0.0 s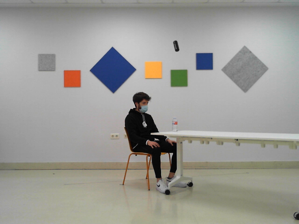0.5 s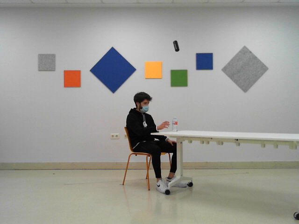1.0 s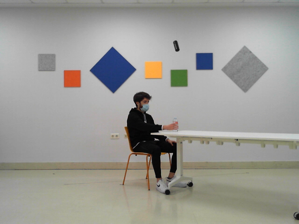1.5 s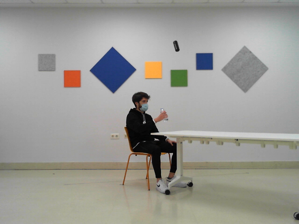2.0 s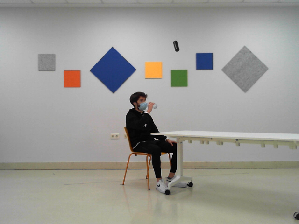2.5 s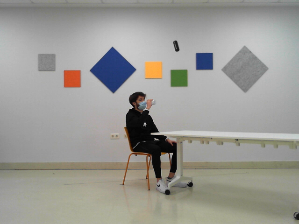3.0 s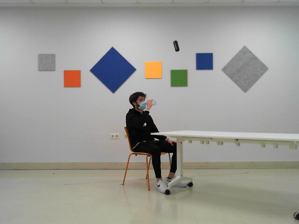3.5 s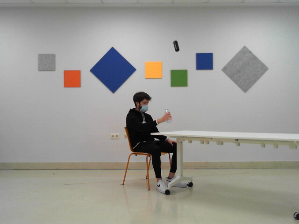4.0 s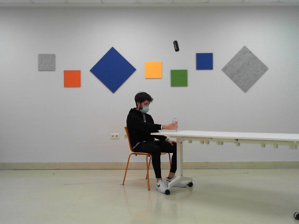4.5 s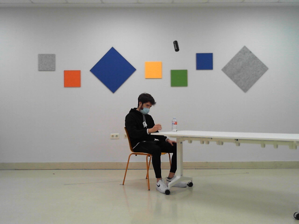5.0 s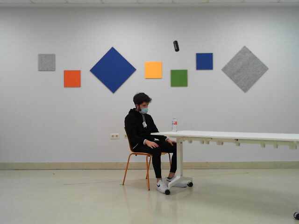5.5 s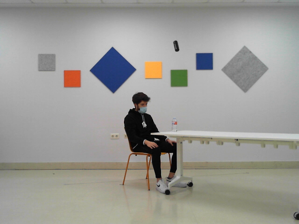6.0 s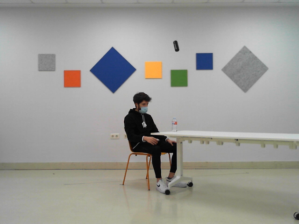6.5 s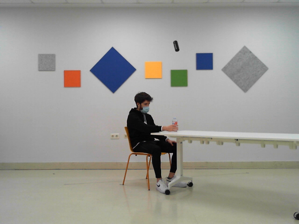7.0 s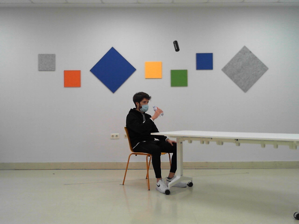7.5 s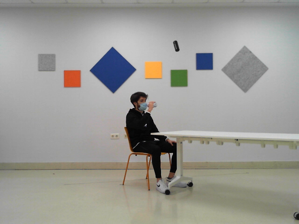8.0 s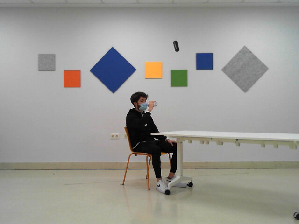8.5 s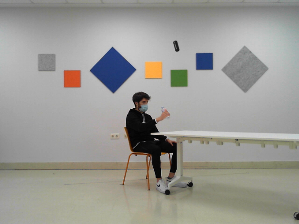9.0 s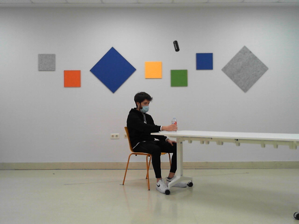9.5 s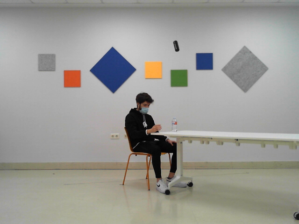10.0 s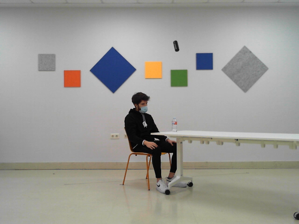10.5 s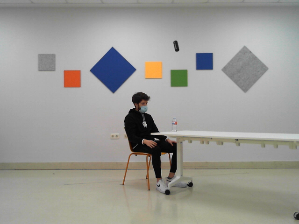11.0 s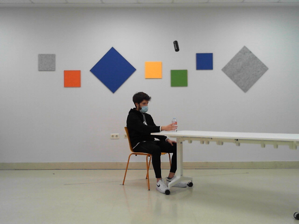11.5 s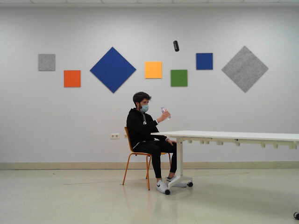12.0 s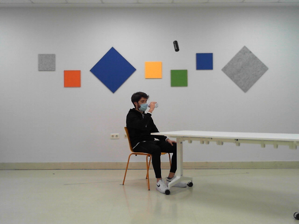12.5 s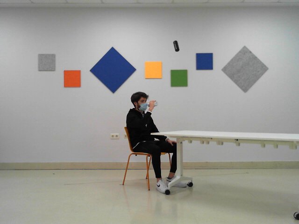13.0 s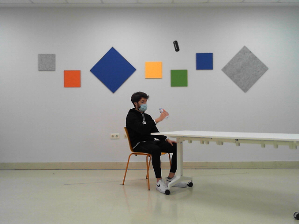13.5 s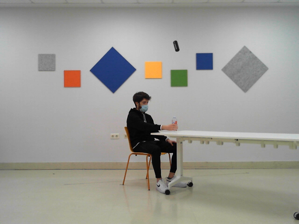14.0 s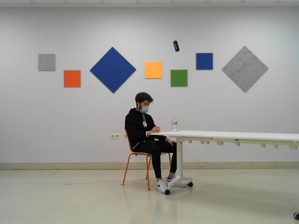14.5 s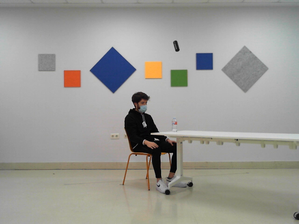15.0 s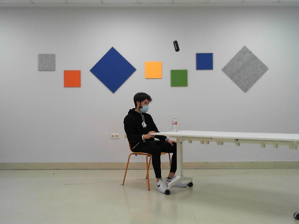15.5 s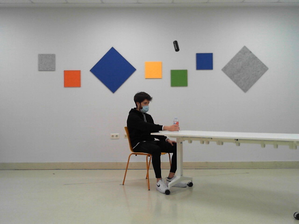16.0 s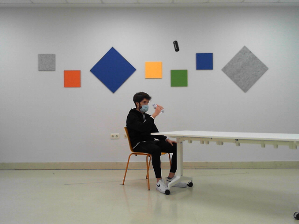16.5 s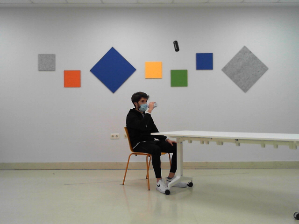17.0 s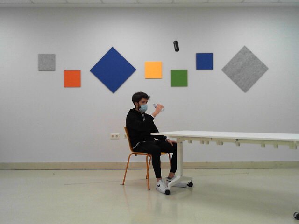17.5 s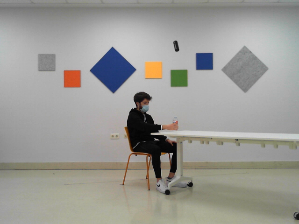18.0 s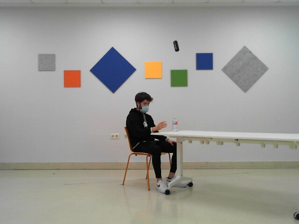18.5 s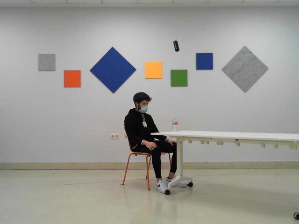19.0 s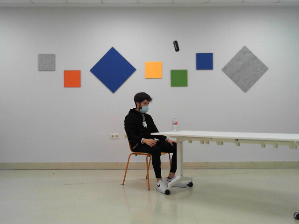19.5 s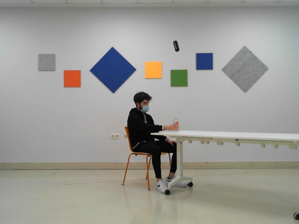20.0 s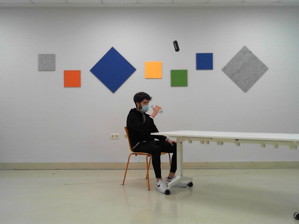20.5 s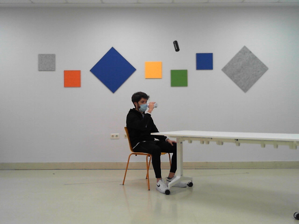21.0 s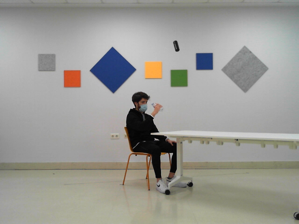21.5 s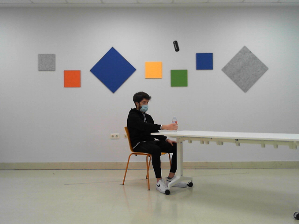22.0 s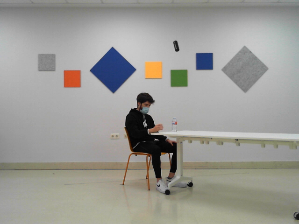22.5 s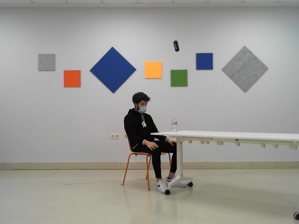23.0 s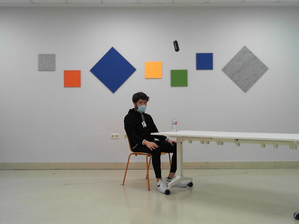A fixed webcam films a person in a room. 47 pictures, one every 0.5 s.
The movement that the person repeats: Drink from a bottle, right hand.
